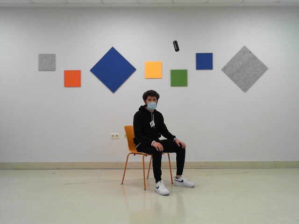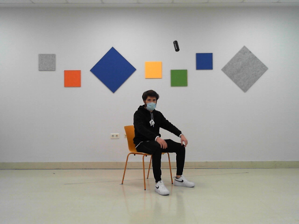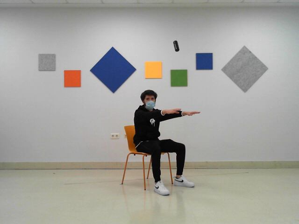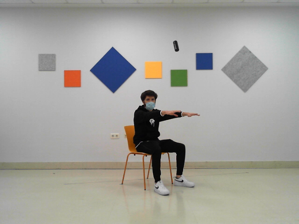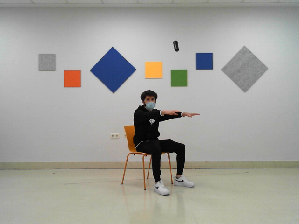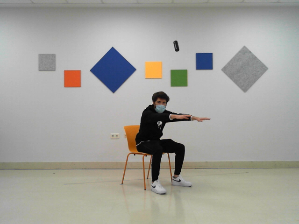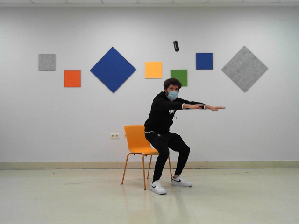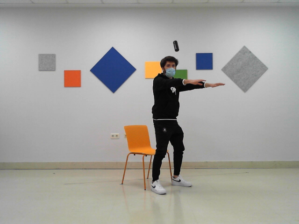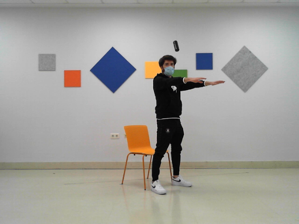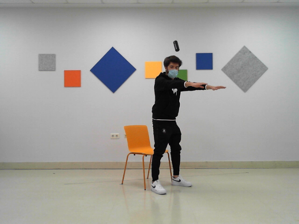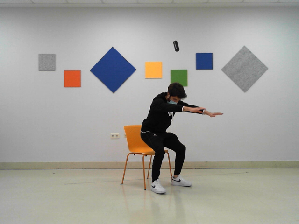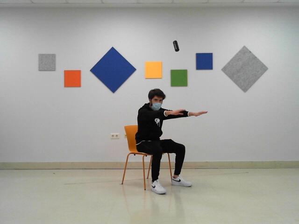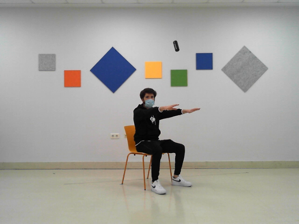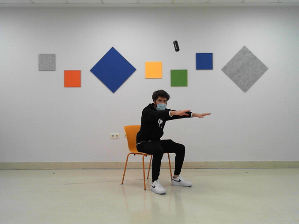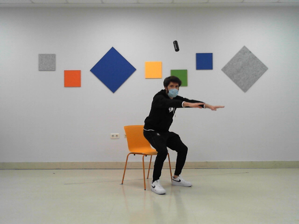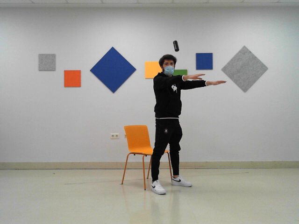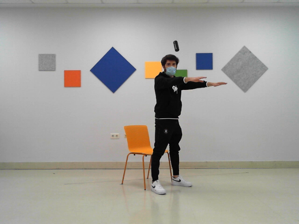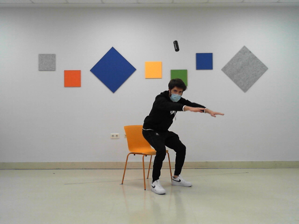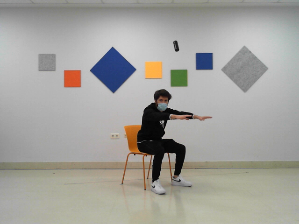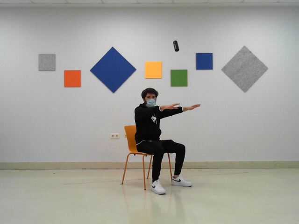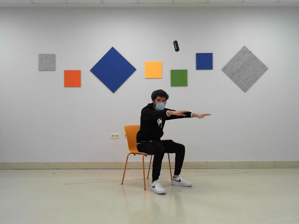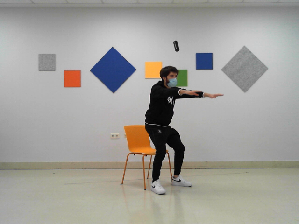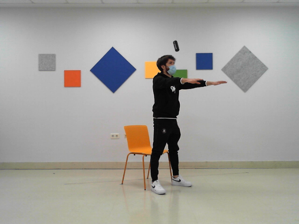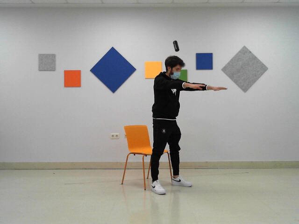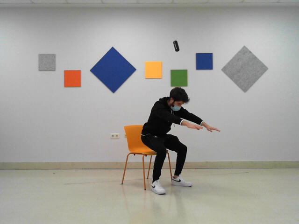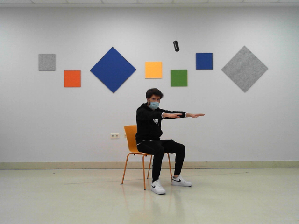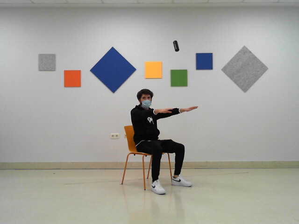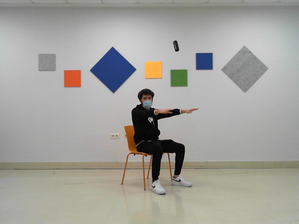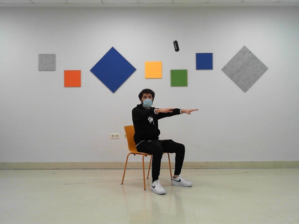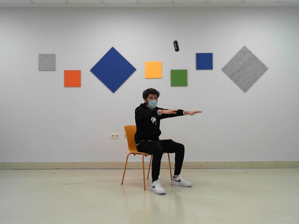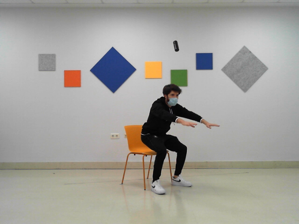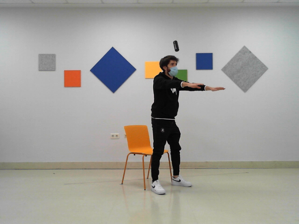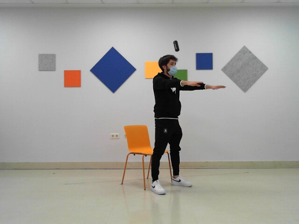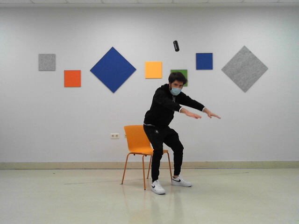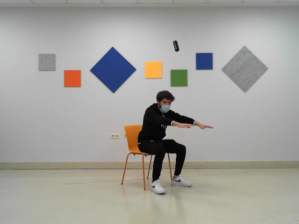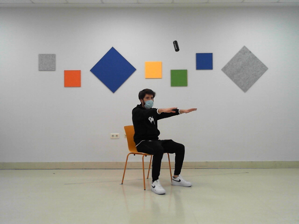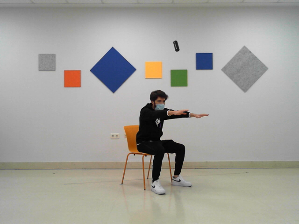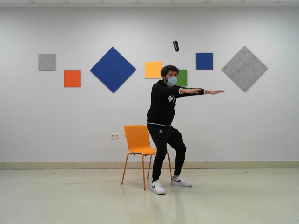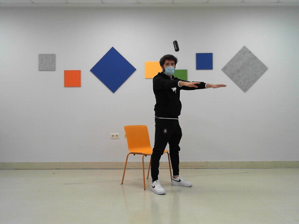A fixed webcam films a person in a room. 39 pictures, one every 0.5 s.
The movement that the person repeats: Sit to stand.
